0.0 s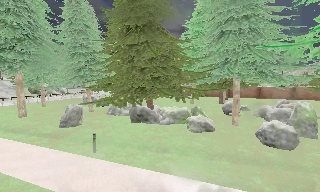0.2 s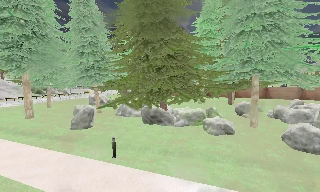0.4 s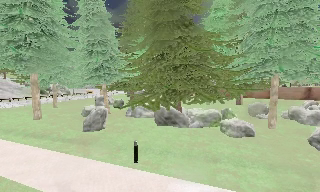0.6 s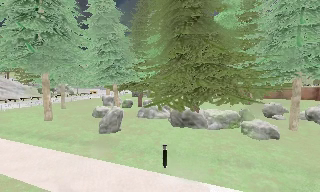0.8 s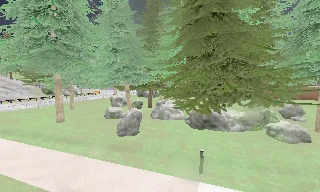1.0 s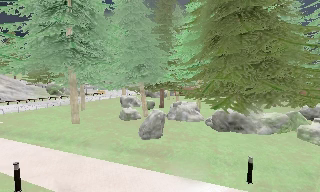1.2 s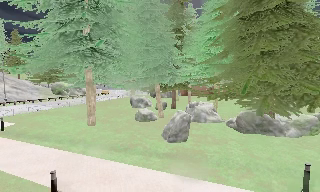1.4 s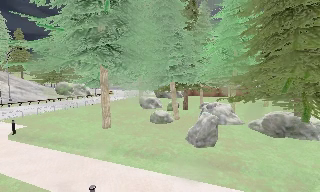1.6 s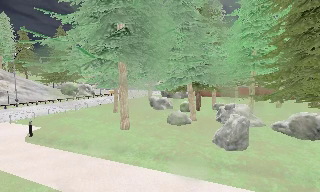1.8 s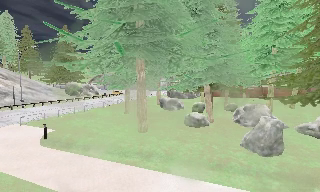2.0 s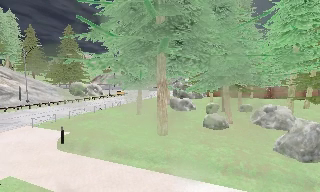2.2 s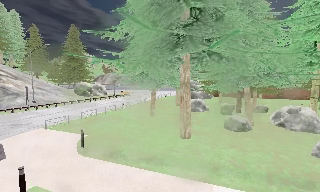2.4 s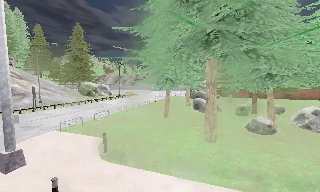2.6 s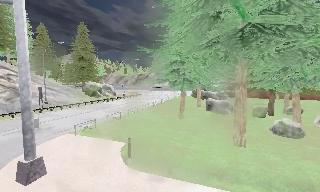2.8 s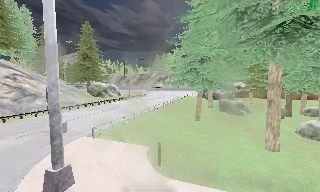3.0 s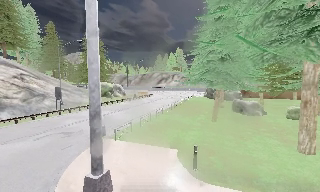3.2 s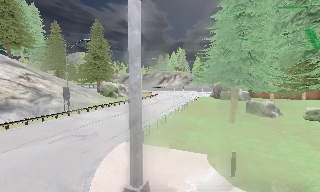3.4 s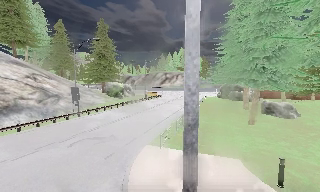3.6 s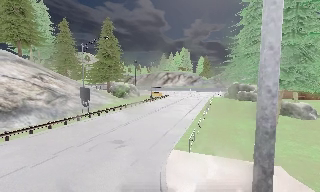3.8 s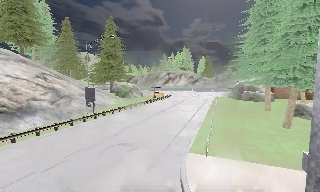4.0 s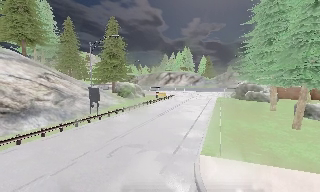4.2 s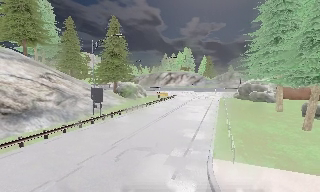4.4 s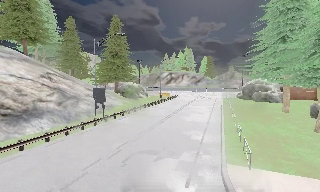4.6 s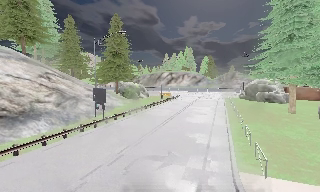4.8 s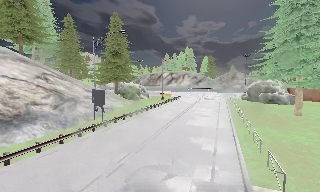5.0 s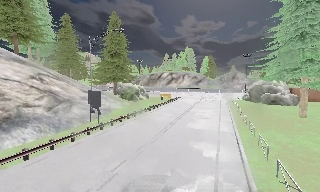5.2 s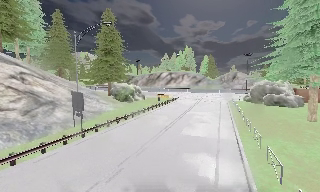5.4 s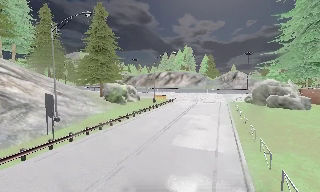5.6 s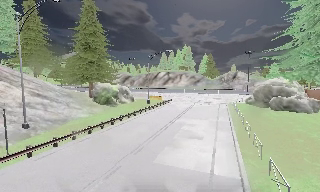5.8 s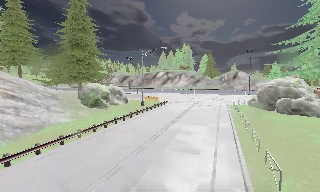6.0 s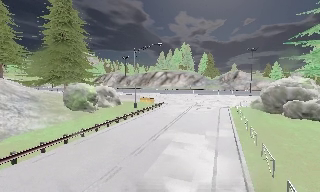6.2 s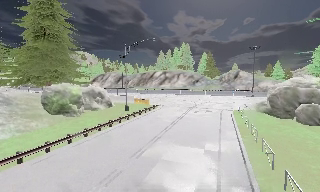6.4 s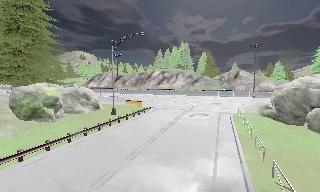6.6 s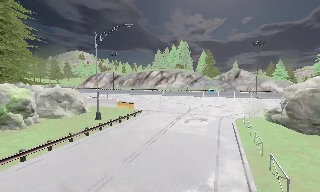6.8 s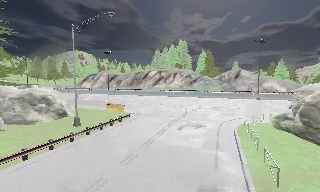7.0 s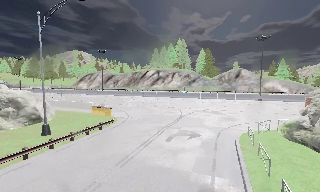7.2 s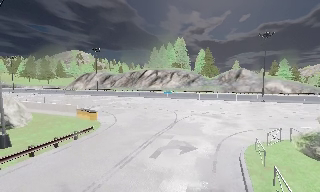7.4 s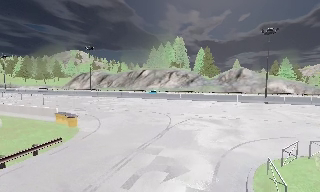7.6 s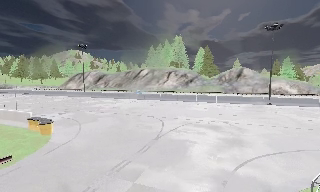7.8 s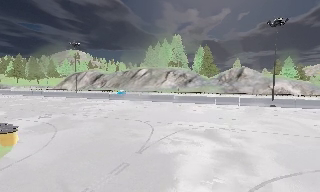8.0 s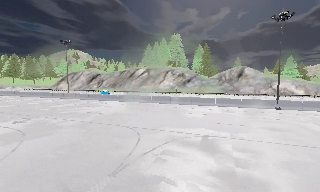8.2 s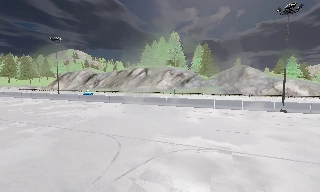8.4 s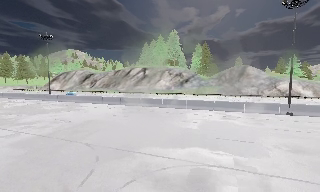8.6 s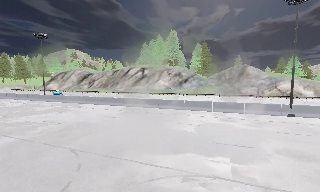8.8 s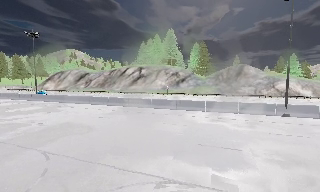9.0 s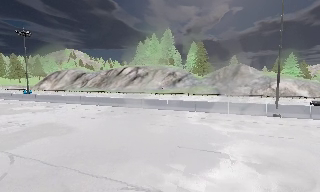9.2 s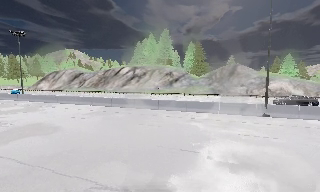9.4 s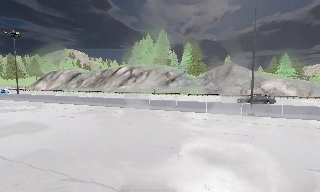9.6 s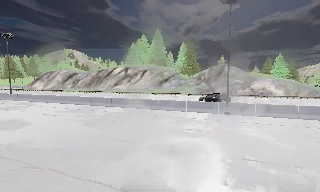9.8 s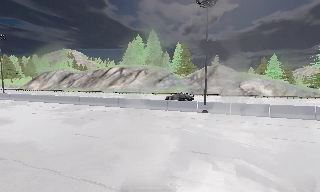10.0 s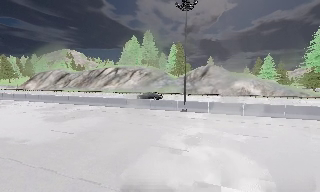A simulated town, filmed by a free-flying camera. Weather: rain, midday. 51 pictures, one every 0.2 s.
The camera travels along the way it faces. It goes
forward.
0.0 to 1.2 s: The camera travels to its left, about 8 m, so close, fixed things drift to the right.
1.2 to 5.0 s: The camera travels to its left and forward, about 19 m, so close, fixed things drift to the right. It loses speed.
5.0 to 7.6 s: The camera travels forward, about 25 m, so what stands in front looms larger.
7.6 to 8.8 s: The camera travels forward and to its right, about 10 m, so what stands in front looms larger. It loses speed.
8.8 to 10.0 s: The camera travels to its right, about 10 m, so close, fixed things drift to the left. It gains speed.
The film runs forward here.
